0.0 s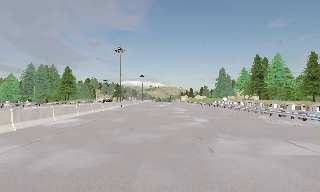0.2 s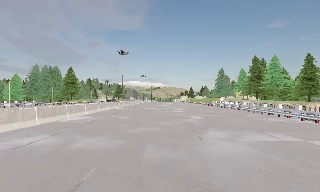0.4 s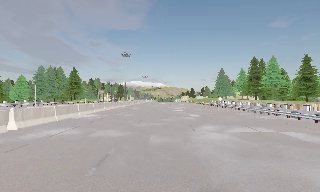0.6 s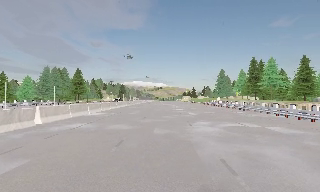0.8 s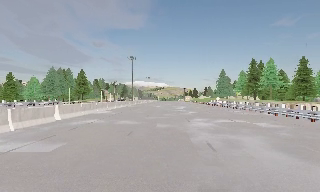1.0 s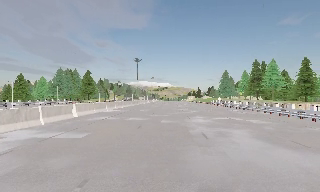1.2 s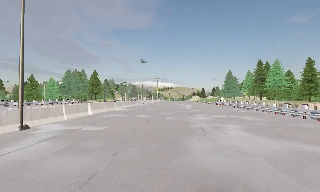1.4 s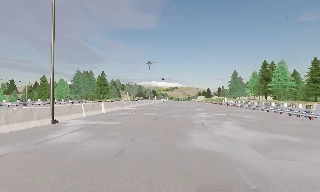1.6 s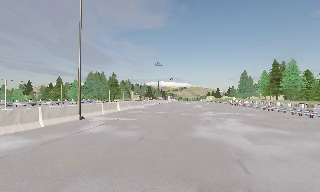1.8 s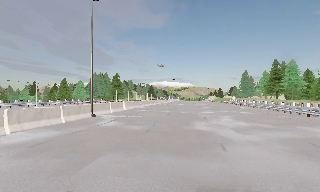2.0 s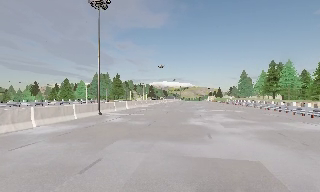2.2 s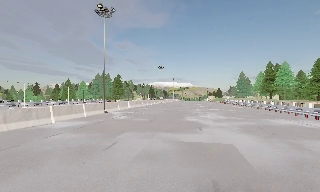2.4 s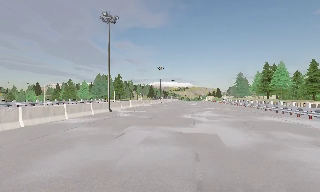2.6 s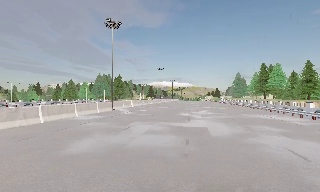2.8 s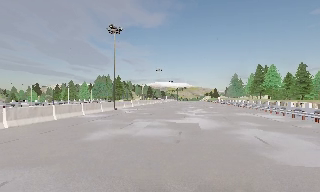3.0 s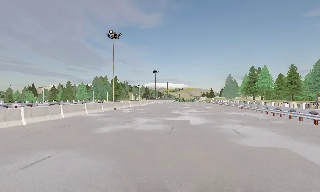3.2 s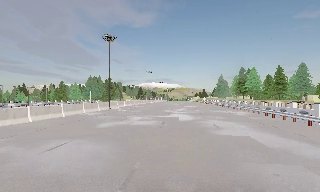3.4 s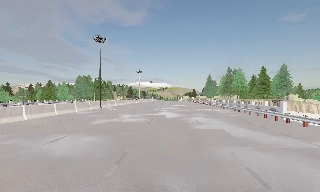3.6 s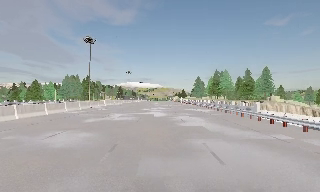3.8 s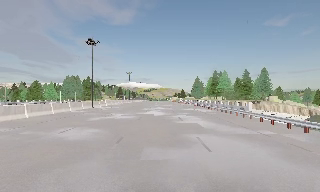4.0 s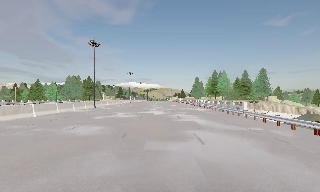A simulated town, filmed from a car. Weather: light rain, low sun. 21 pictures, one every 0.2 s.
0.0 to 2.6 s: The camera swings to its left by about 10 degrees, and the scene slides to the right. It travels backward, about 20 m, so what stands in front gets smaller.
2.6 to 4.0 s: The camera swings to its right by about 10 degrees, and the scene slides to the left. It travels backward, about 9 m, so what stands in front gets smaller. It loses speed.
The film runs backward here.
